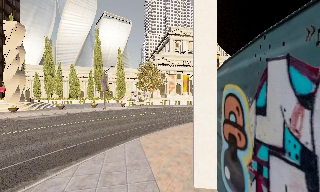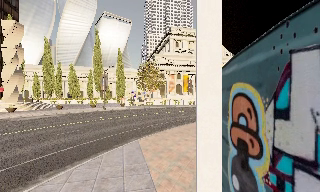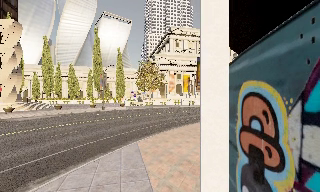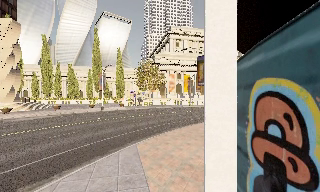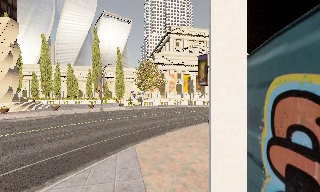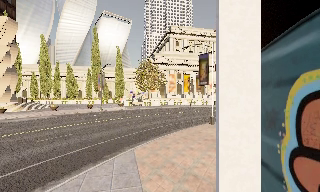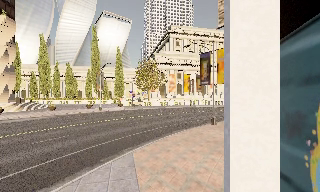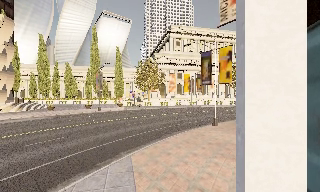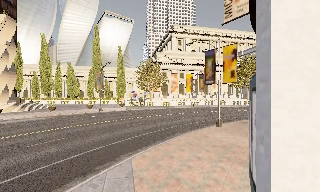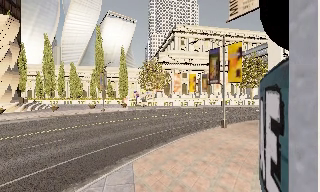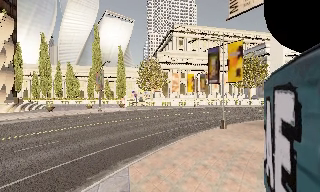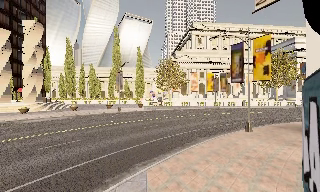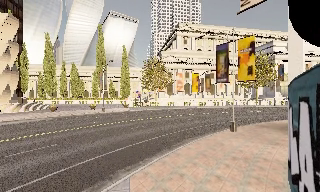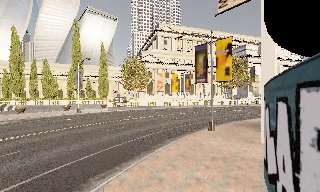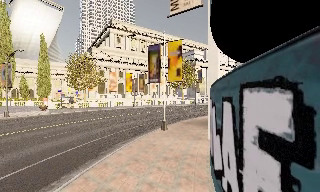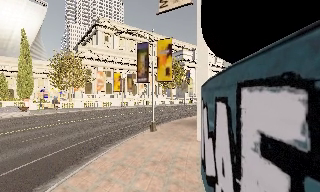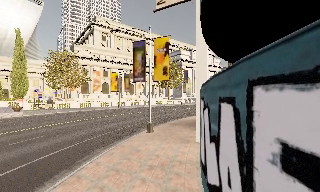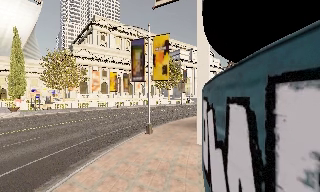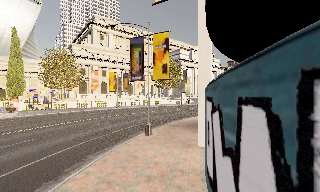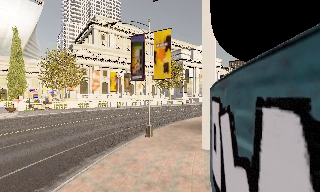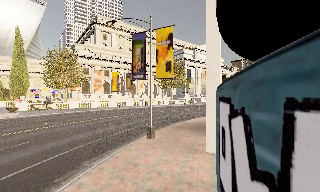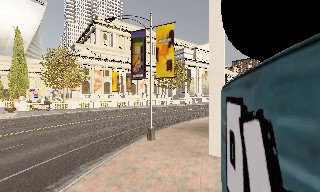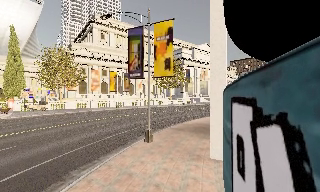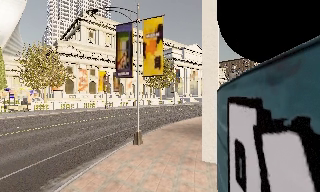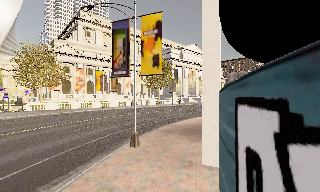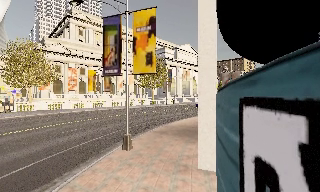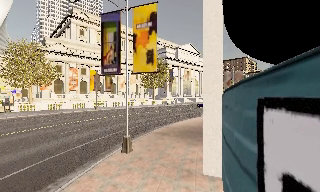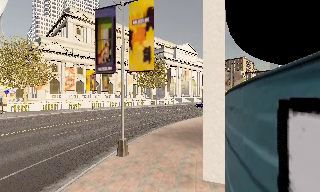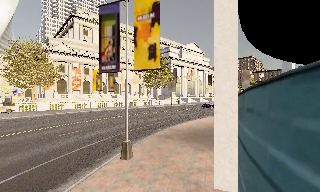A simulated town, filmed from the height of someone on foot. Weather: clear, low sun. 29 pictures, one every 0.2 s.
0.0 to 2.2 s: The camera travels forward, about 4 m, so what stands in front looms larger.
2.2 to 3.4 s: The scene slides to the left, as the camera pans about 35 degrees to its right. It travels forward, about 2 m.
3.4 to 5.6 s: The camera travels forward, about 4 m, so what stands in front looms larger.
The film runs forward here.
